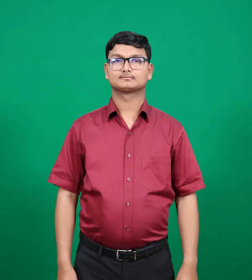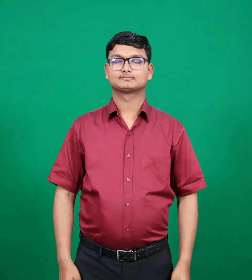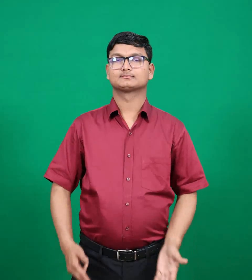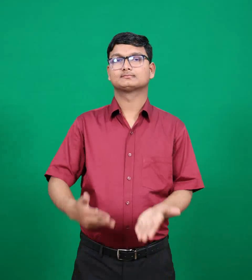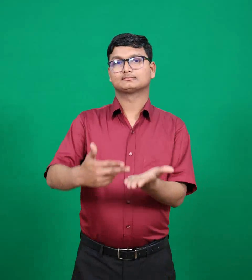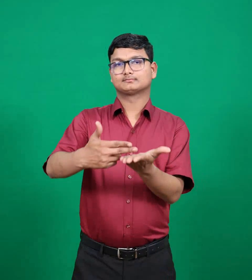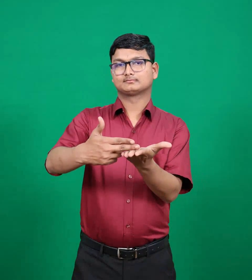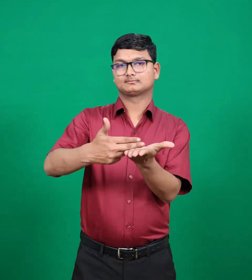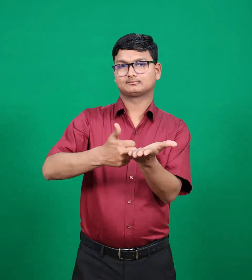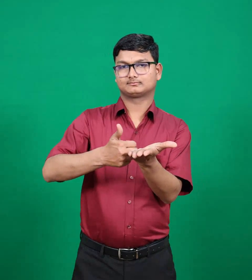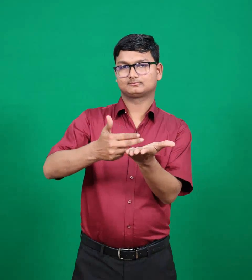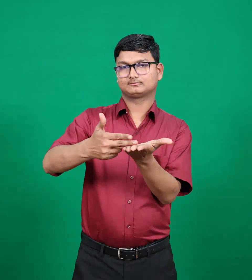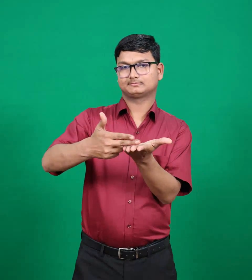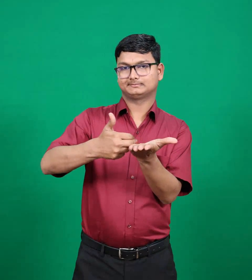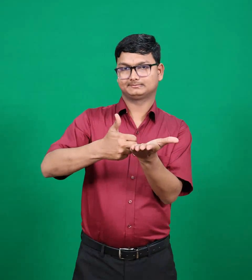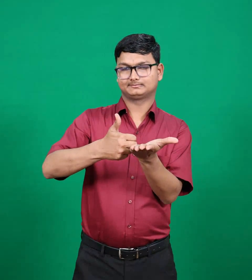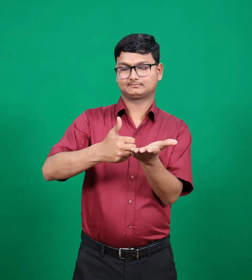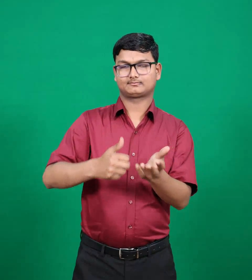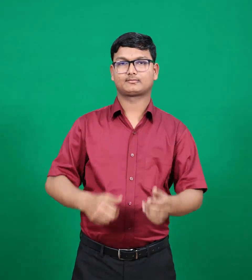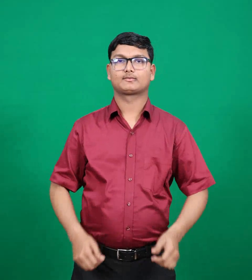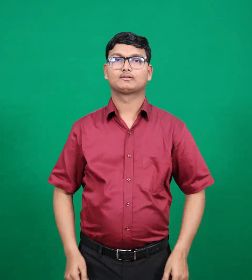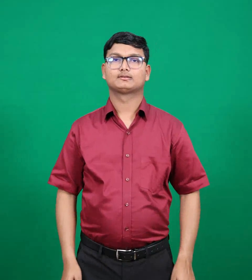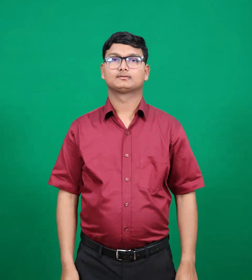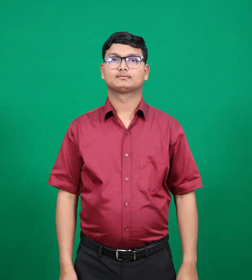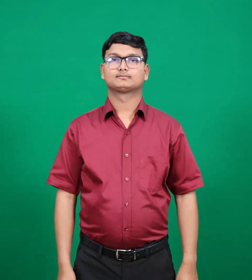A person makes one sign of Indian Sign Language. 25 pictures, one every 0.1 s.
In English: eliezer
